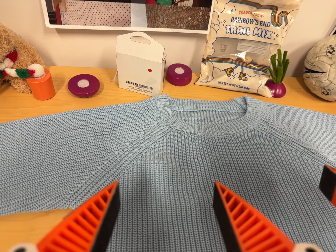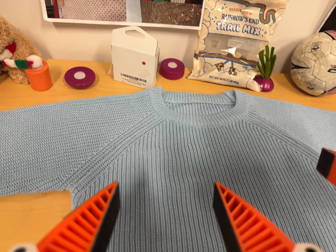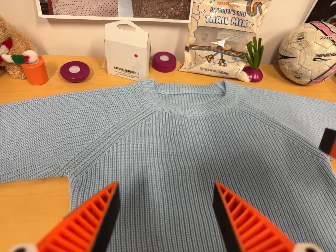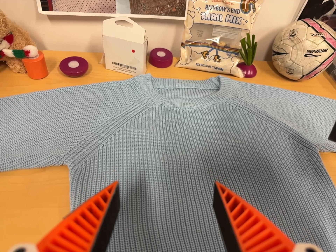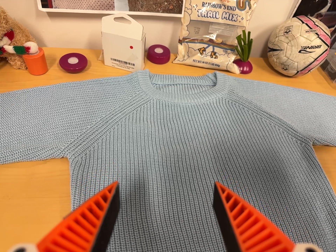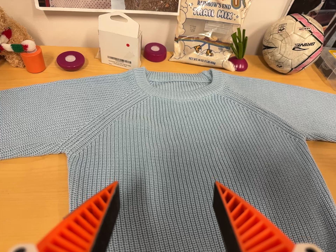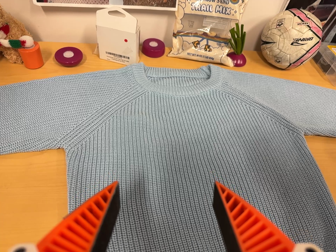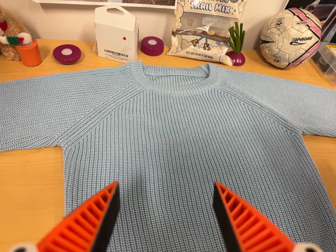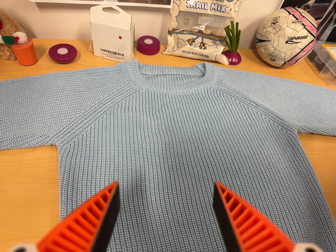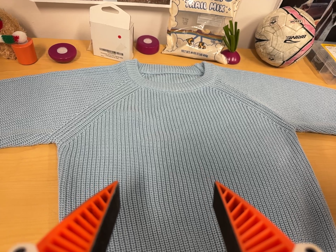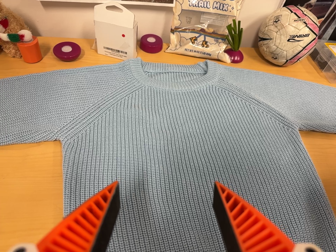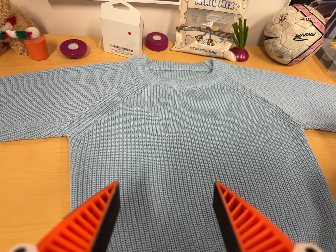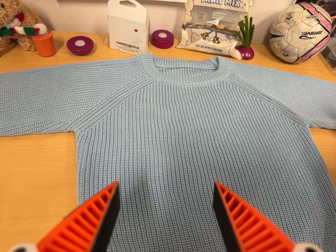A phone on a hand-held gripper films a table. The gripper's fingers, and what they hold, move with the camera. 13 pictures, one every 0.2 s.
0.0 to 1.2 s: The camera travels backward and toward the bottom of its view, about 10 cm, so what stands in front gets smaller.
1.2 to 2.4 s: The camera shifts only a little, or ends up much as it began.
The film runs forward here.
